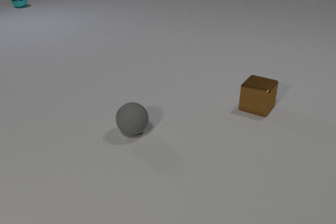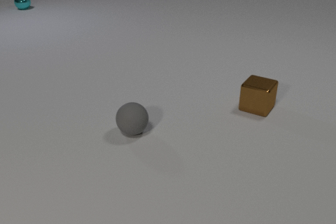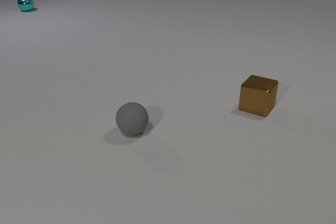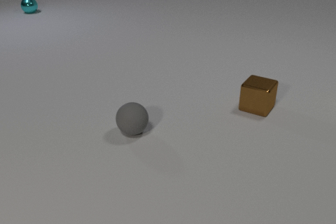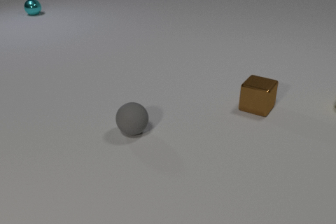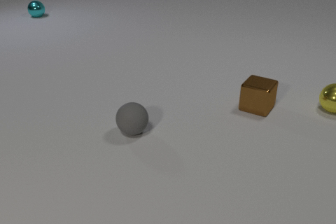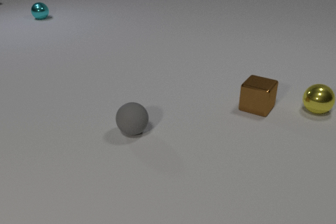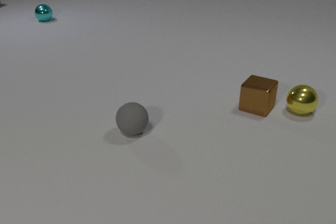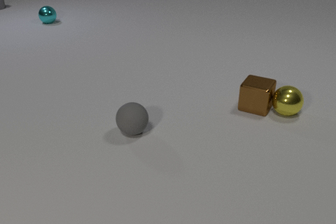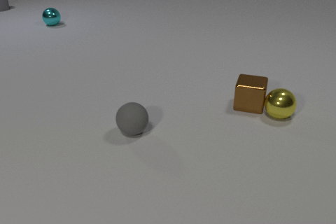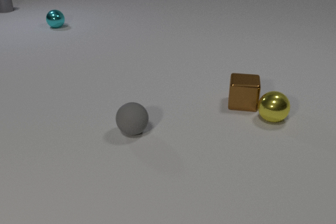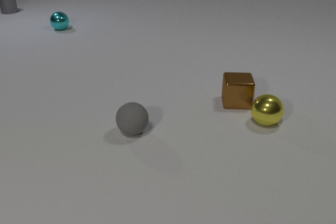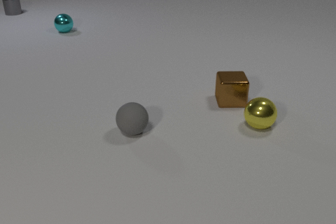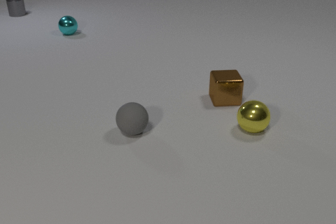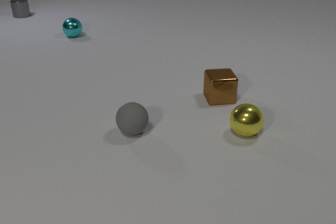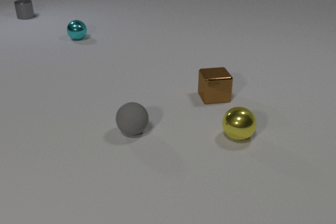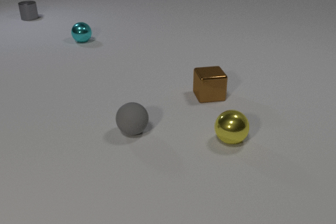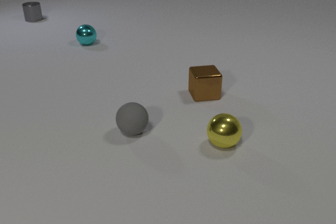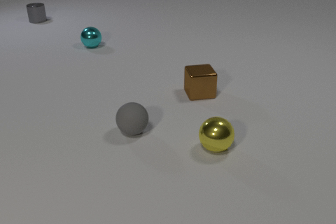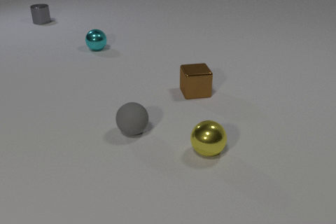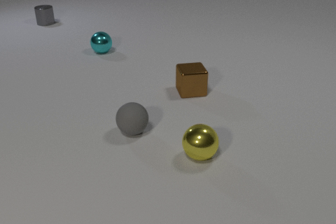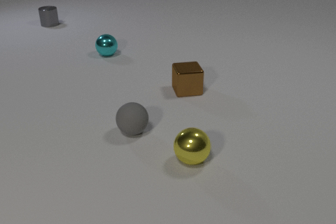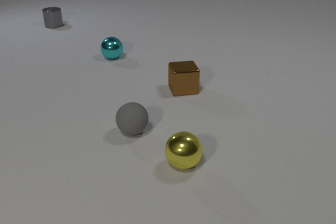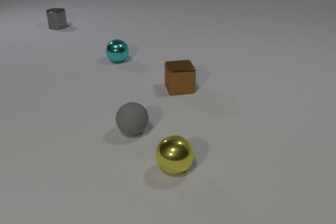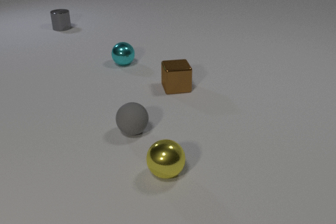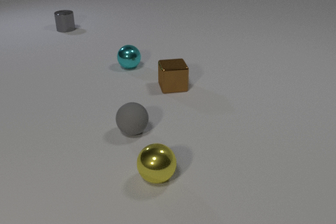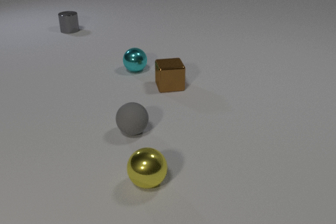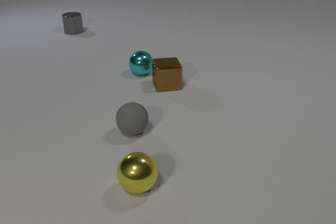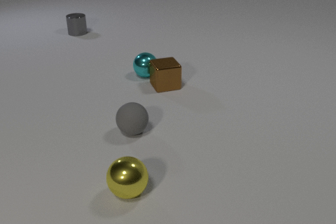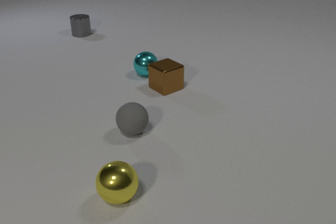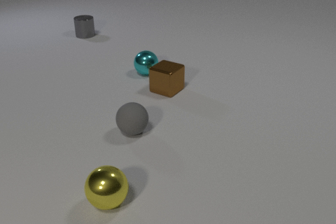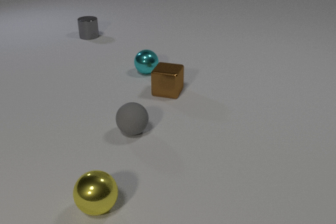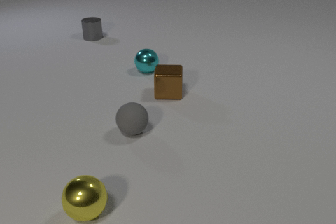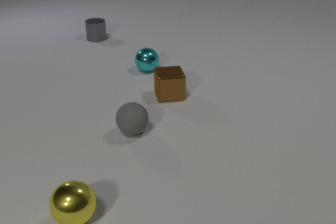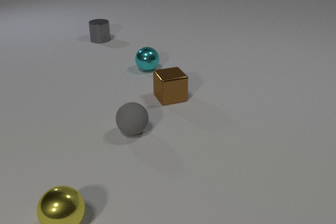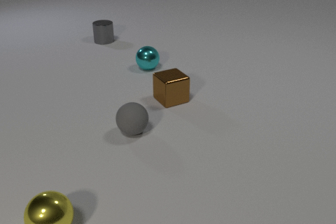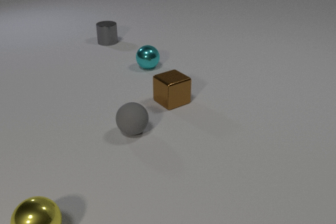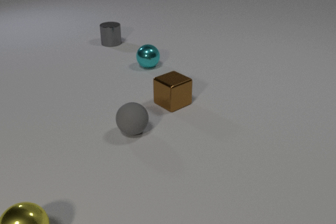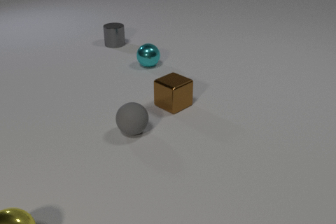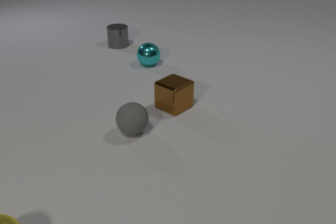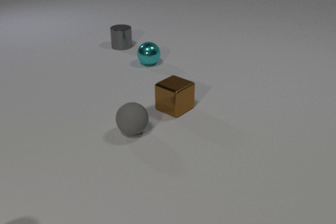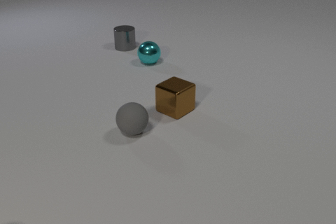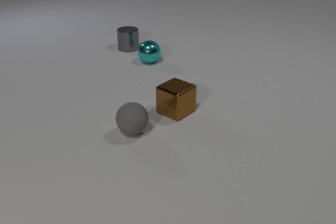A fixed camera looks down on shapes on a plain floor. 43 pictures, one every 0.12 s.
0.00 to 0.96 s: The yellow metal sphere comes in at the right edge, rolls to the left and toward the camera. The cyan metal sphere rolls toward the camera. The gray metal cylinder comes in at the left edge, slides toward the camera and to the right. The yellow metal sphere and the brown metal cube collide.
0.96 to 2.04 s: The yellow metal sphere rolls toward the camera and to the left. The brown metal cube slides to the left, spins so that its near face slides to the right, counterclockwise seen from above. The cyan metal sphere rolls toward the camera and to the right. The gray metal cylinder slides toward the camera and to the right.
2.04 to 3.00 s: The yellow metal sphere rolls to the left and toward the camera. The brown metal cube slides to the left and away from the camera. The cyan metal sphere rolls toward the camera and to the right. The gray metal cylinder slides toward the camera and to the right.
3.00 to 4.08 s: The yellow metal sphere rolls to the left and toward the camera. The brown metal cube slides toward the camera, spins so that its near face slides to the right, counterclockwise seen from above. The cyan metal sphere rolls to the right. The gray metal cylinder slides toward the camera and to the right. The brown metal cube and the cyan metal sphere collide.
4.08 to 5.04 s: The yellow metal sphere rolls to the left, leaves at the bottom edge. The brown metal cube slides toward the camera, spins so that its near face slides to the right, counterclockwise seen from above. The cyan metal sphere rolls away from the camera. The gray metal cylinder slides toward the camera and to the right.
What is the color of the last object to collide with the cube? cyan.
How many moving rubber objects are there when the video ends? 0.
What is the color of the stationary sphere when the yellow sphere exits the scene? gray.
